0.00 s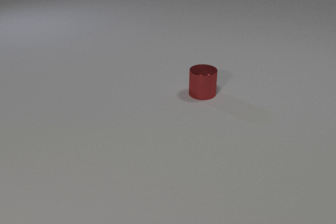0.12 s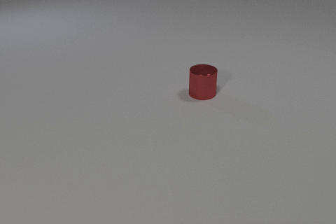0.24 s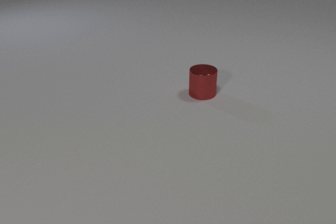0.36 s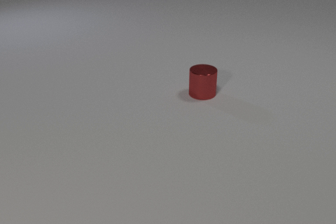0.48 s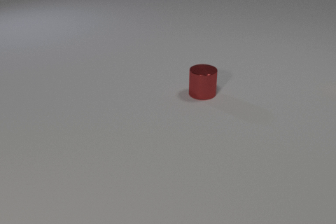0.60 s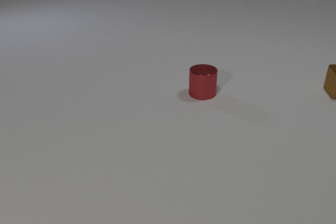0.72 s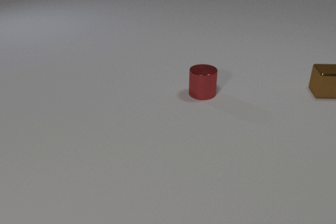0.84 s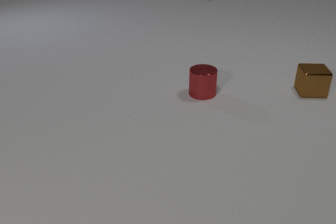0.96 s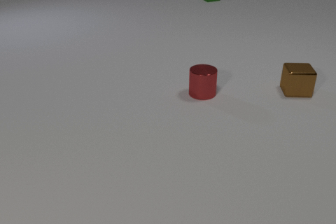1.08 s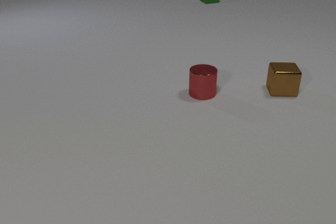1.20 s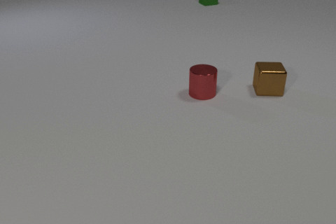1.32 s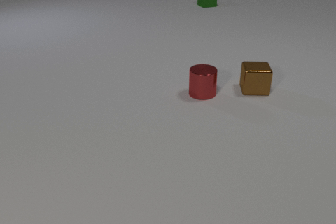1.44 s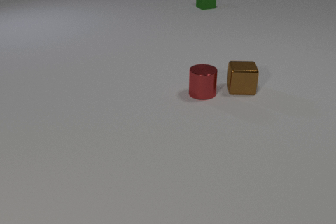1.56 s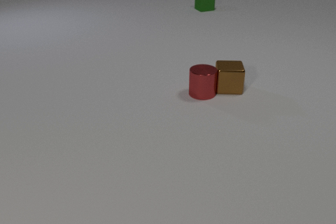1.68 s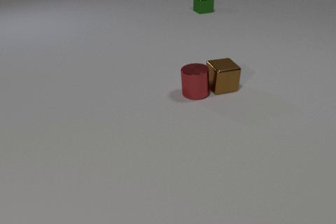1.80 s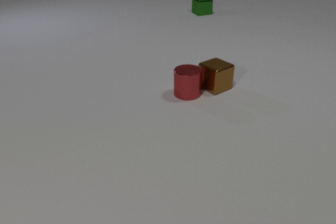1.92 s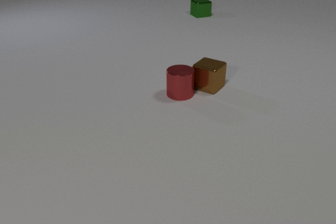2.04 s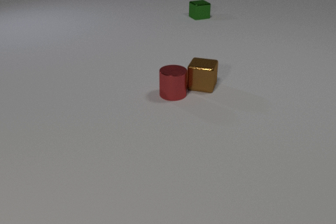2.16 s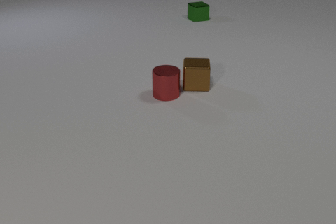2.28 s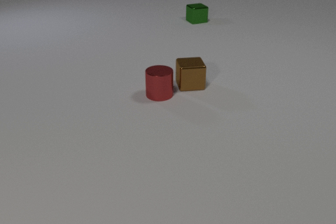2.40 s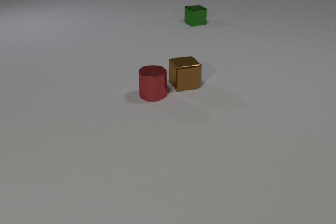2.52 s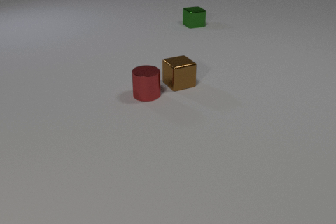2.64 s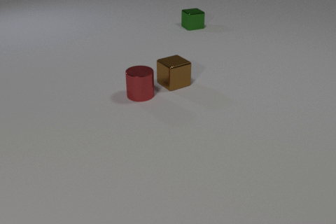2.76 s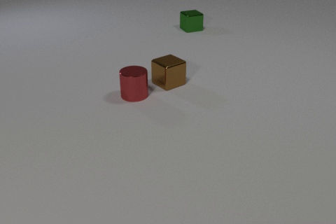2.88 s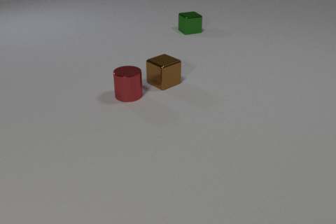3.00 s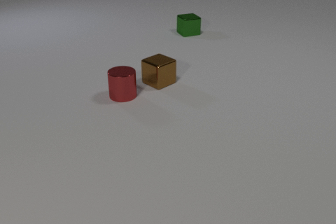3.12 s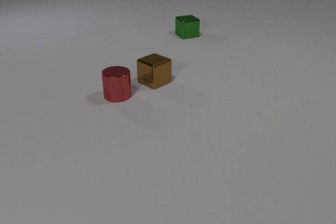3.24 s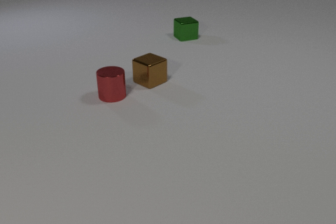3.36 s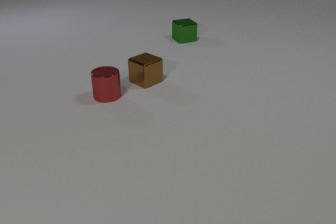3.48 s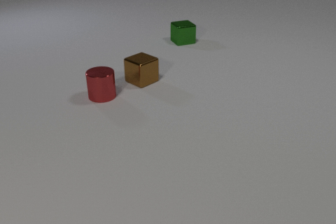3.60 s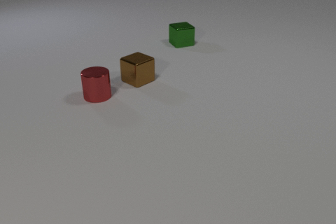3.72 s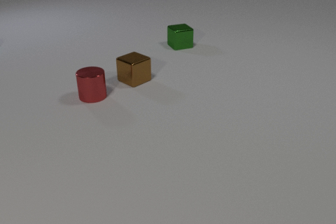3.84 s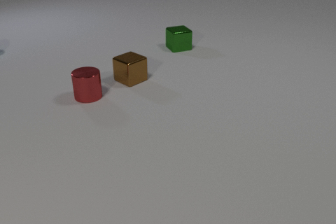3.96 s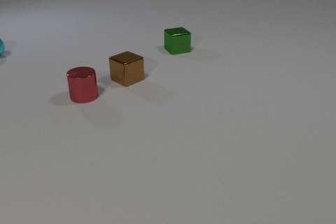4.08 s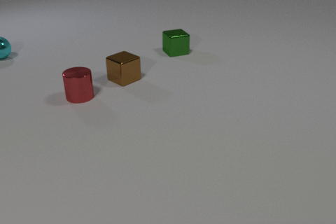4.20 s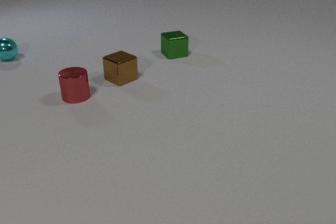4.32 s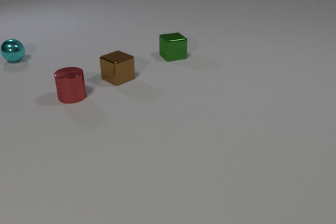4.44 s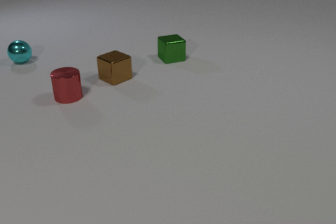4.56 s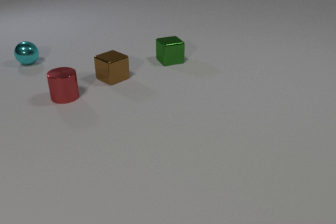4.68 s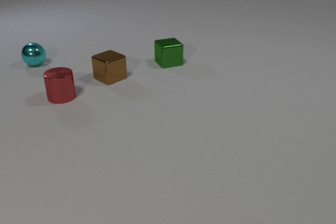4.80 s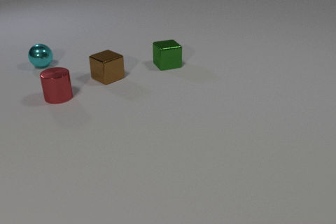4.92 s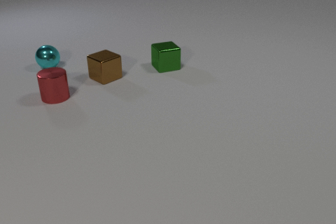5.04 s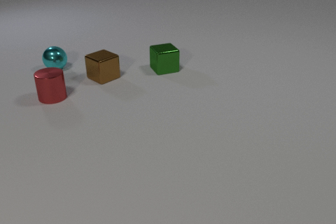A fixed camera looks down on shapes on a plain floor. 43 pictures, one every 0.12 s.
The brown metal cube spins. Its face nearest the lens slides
to the right.
The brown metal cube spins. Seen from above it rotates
counterclockwise.
0.00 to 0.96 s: The brown metal cube comes in at the right edge, slides to the left. The green metal cube comes in at the top edge, slides toward the camera.
0.96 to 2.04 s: The brown metal cube slides to the left, spins so that its near face slides to the right, counterclockwise seen from above. The red metal cylinder slides to the left. The green metal cube slides toward the camera. The brown metal cube and the red metal cylinder collide.
2.04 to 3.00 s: The brown metal cube slides to the left, spins so that its near face slides to the right, counterclockwise seen from above. The red metal cylinder slides to the left. The green metal cube slides toward the camera.
3.00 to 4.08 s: The brown metal cube slides to the left. The red metal cylinder slides to the left. The cyan metal sphere comes in at the left edge, rolls toward the camera and to the right. The green metal cube slides toward the camera.
4.08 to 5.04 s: The brown metal cube slides to the left. The red metal cylinder slides to the left. The cyan metal sphere rolls to the right and toward the camera. The green metal cube slides toward the camera.
What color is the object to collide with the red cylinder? brown.
How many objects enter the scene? 3.
What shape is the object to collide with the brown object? cylinder.
